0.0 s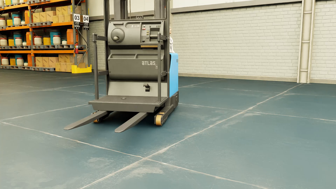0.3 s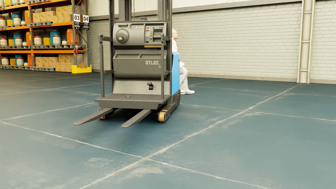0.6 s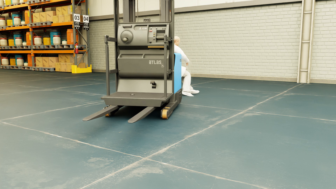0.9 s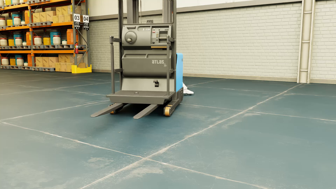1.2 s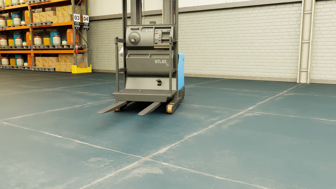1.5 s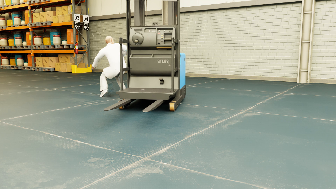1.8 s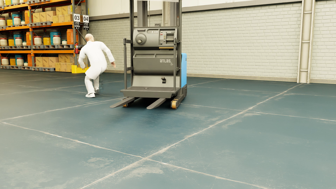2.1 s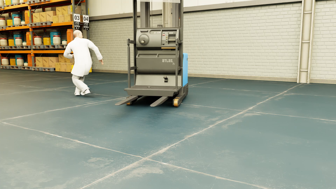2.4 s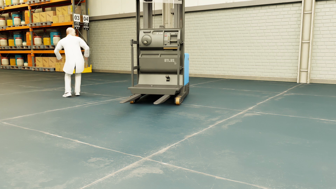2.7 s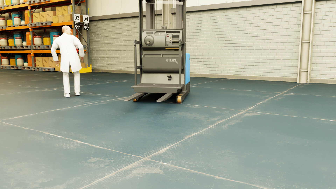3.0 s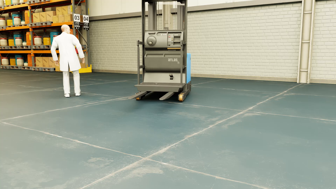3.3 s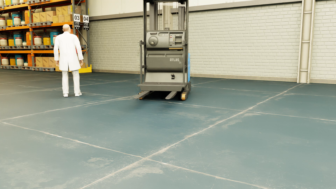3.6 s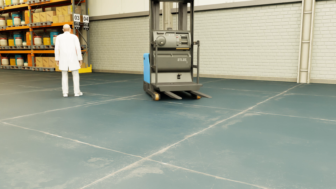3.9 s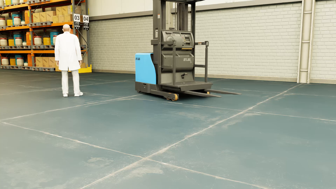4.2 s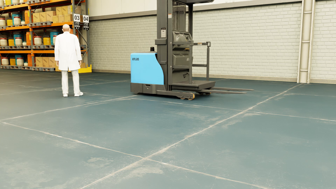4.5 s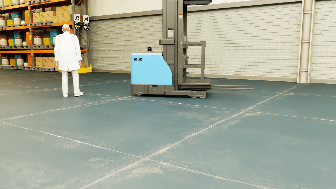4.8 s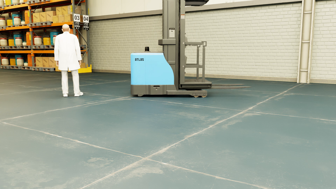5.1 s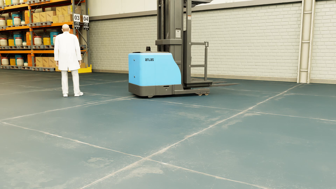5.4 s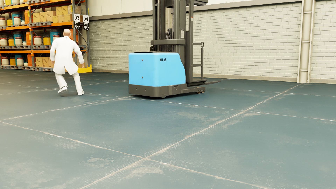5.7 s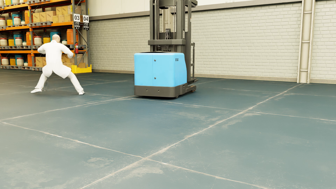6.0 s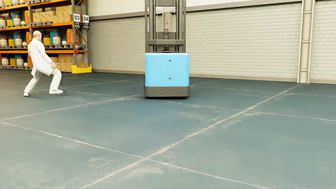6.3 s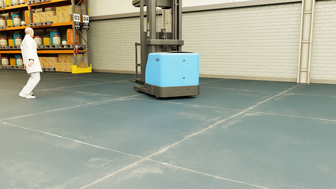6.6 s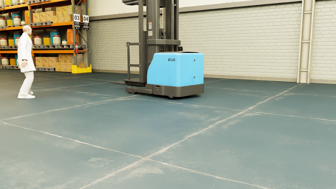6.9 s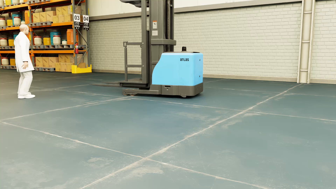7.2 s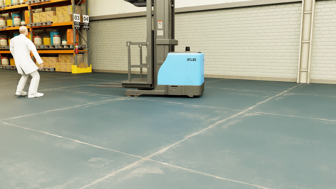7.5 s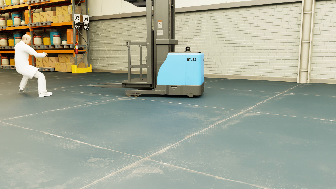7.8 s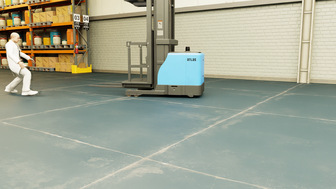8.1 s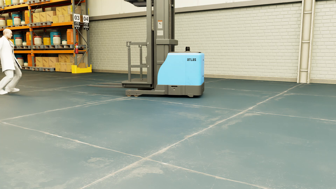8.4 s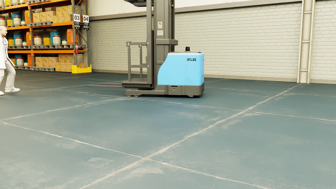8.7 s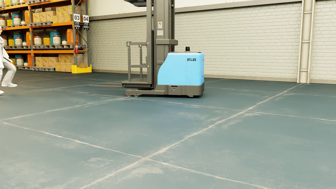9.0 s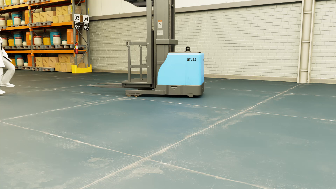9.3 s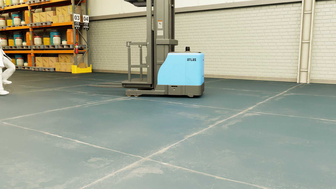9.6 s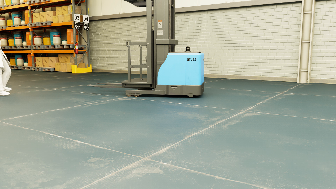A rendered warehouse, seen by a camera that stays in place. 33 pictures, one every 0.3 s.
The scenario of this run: Near miss between a forklift and a person.
